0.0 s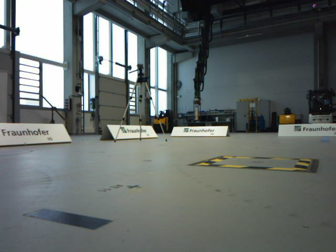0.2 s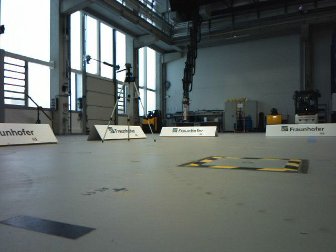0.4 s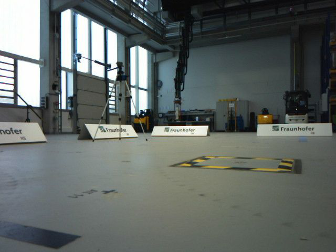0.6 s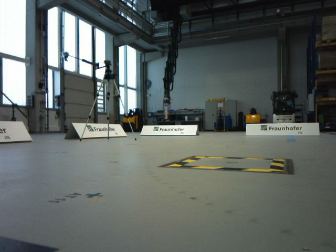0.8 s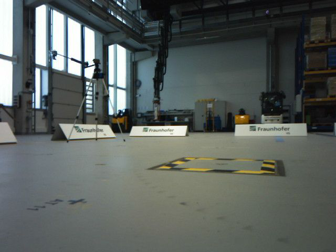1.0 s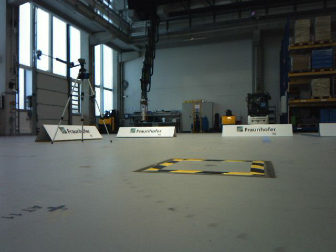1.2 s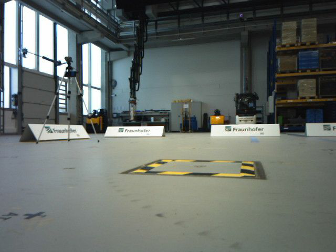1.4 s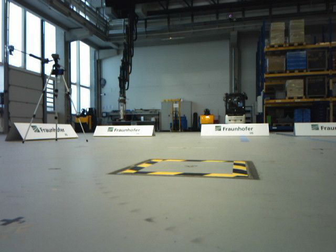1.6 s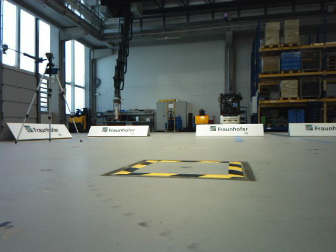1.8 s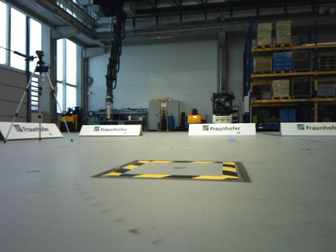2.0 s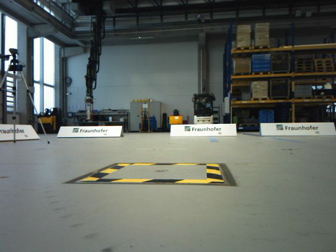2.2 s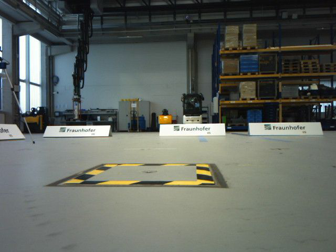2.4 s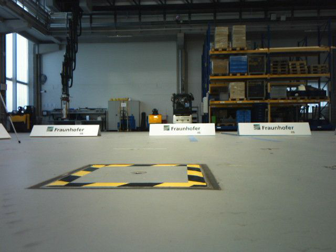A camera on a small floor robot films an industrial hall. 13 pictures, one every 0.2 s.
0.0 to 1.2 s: The scene slides to the left, as the camera pans about 15 degrees to its right. It travels forward, about 0.2 m, so what stands in front looms larger.
1.2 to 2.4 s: The camera travels forward, about 0.2 m, so what stands in front looms larger.
The film runs forward here.
